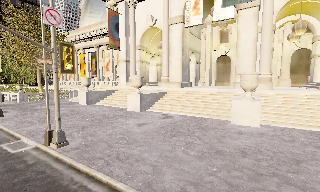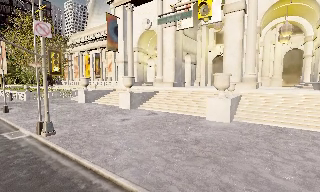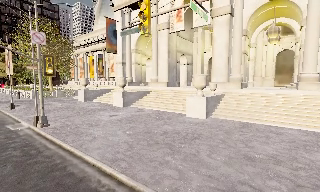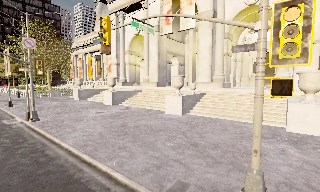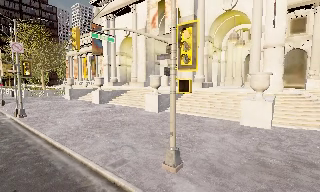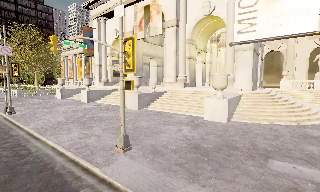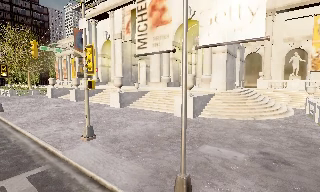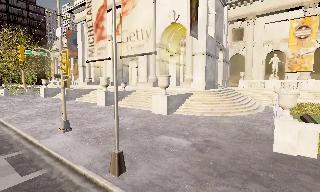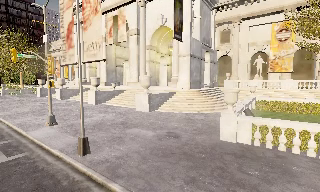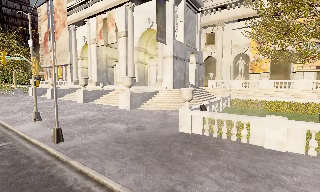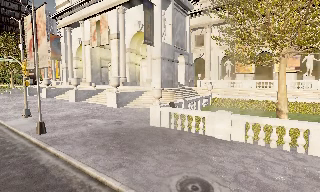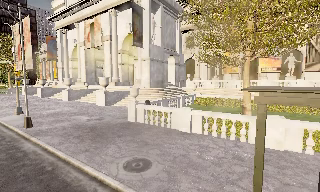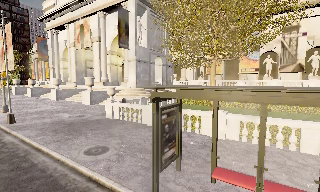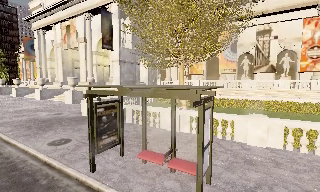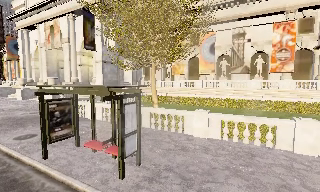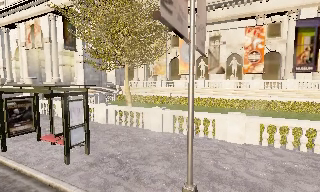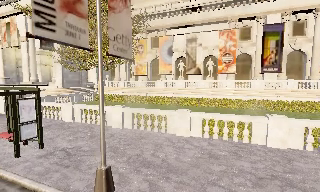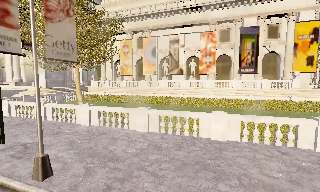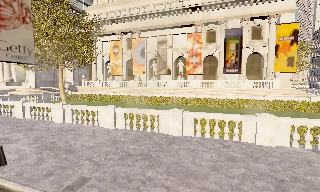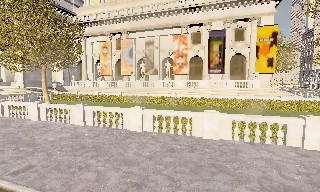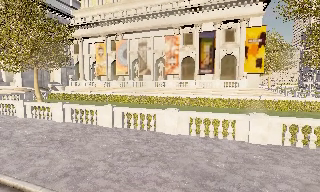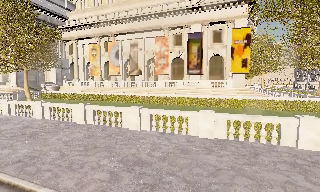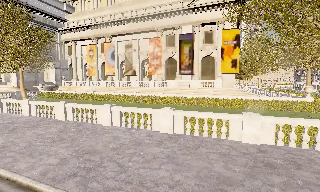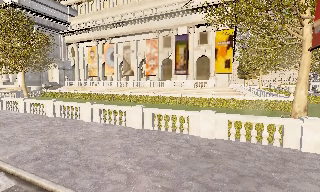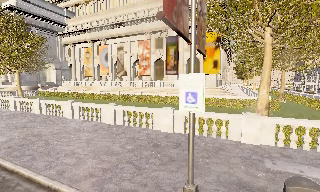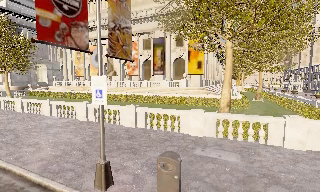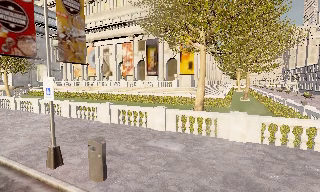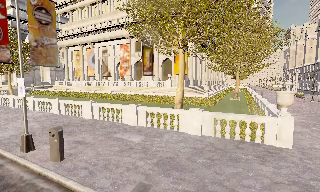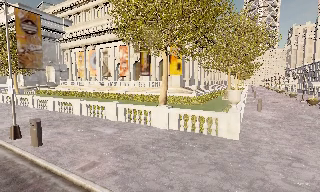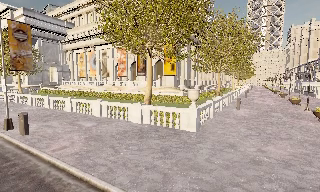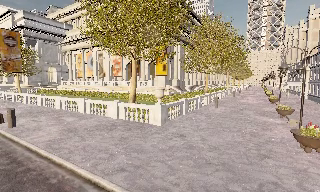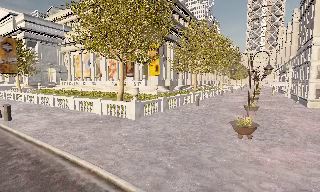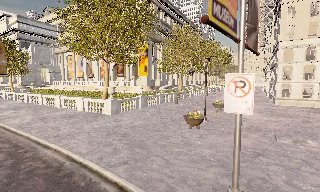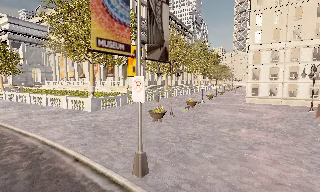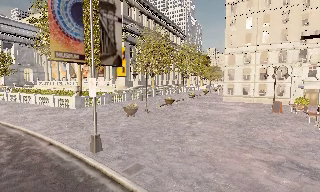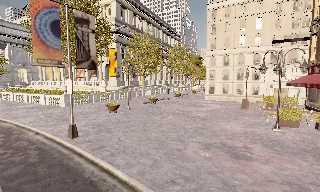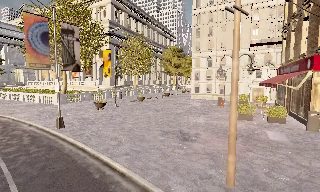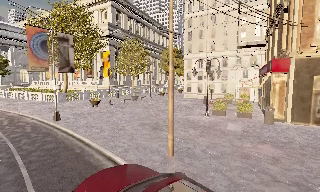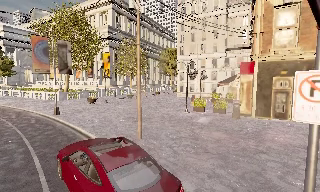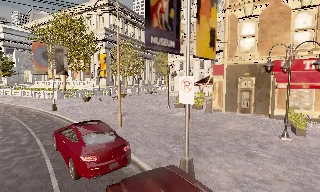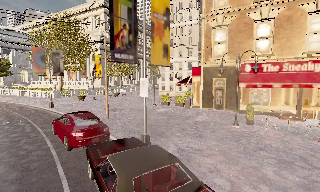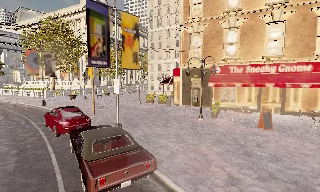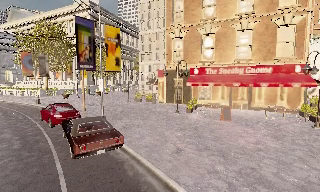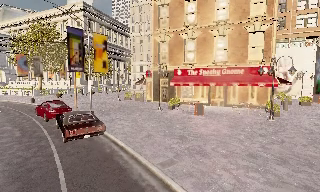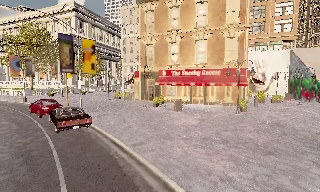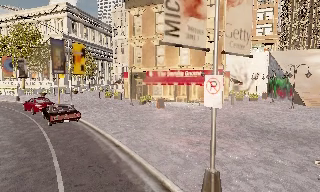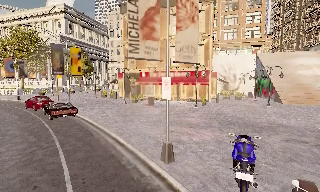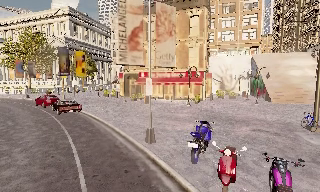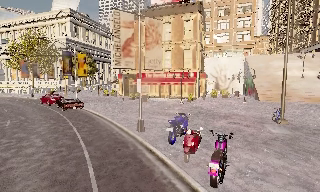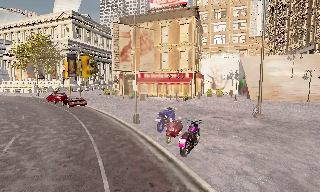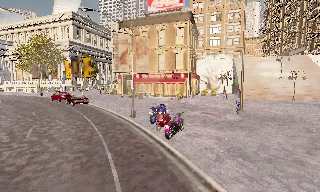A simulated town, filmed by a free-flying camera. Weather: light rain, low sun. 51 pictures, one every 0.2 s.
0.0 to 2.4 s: The camera travels to its right and backward, about 25 m, so close, fixed things drift to the left.
2.4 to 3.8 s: The scene slides to the left, as the camera pans about 15 degrees to its right. It travels to its right and backward, about 15 m, so close, fixed things drift to the left.
3.8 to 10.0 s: The camera travels to its right and backward, about 70 m, so close, fixed things drift to the left.
The film runs backward here.
